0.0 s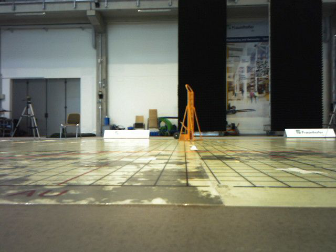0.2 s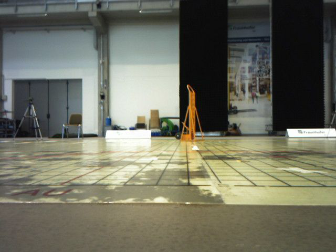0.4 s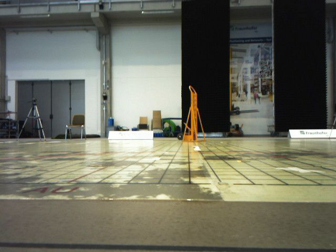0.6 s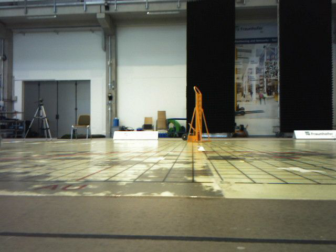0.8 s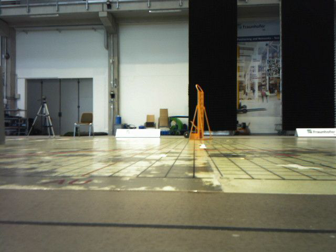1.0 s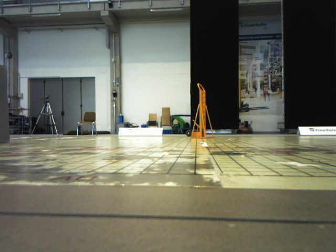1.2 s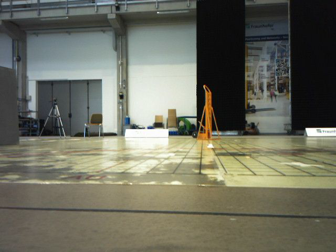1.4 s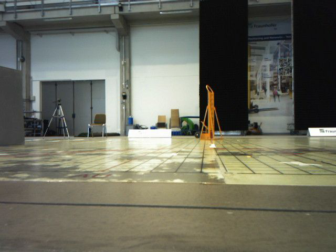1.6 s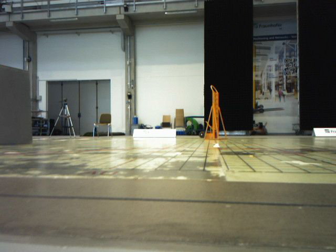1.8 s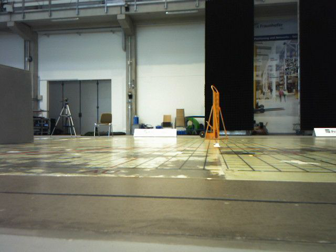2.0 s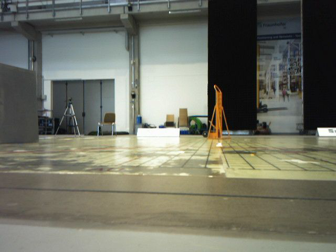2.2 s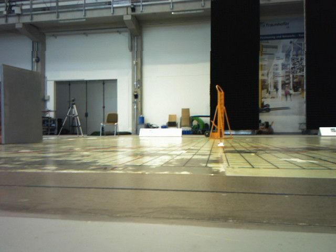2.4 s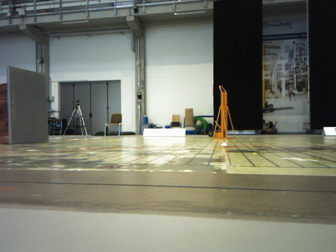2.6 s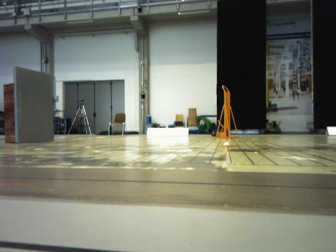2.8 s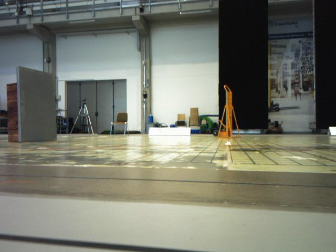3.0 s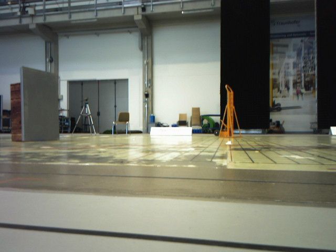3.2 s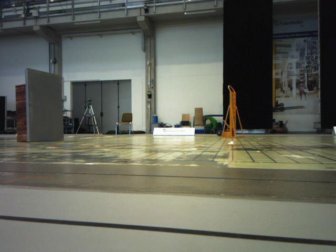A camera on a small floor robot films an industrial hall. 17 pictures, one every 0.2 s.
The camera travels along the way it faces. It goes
backward.
0.0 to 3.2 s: The camera swings to its left by about 10 degrees, and the scene slides to the right. It travels backward, about 0.6 m, so what stands in front gets smaller.
The film runs backward here.
